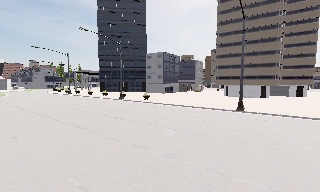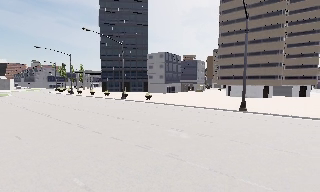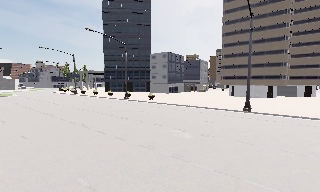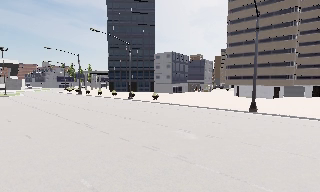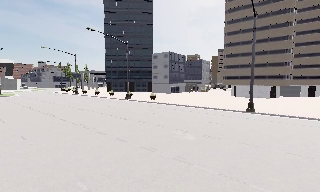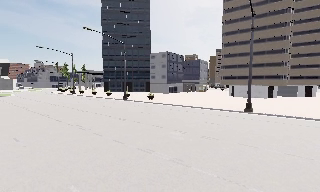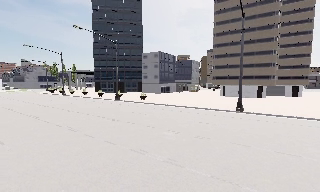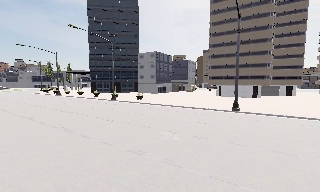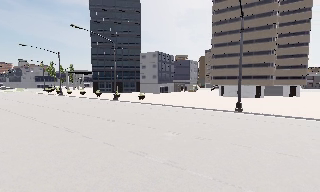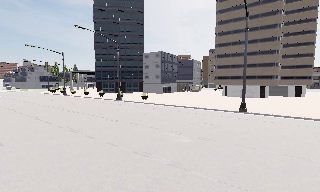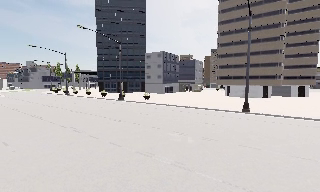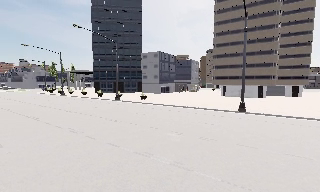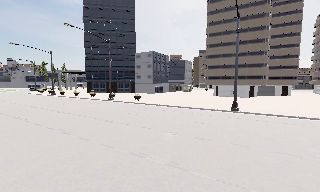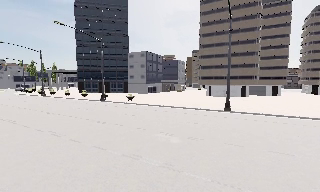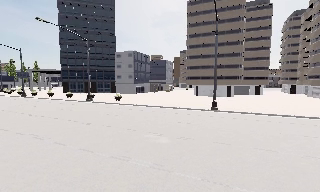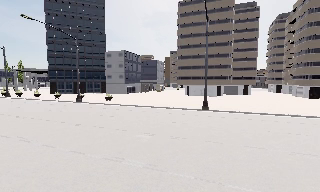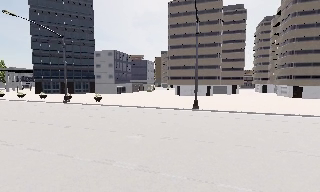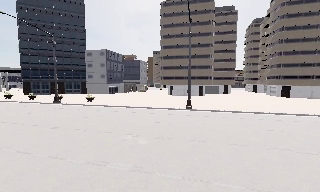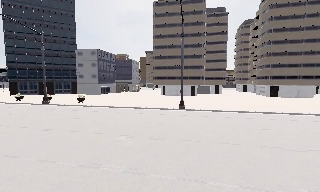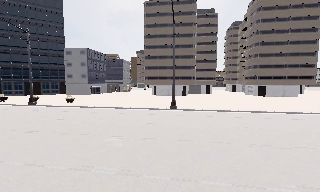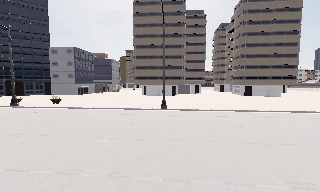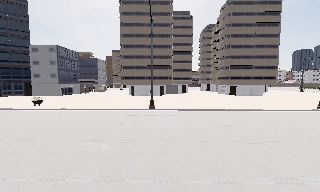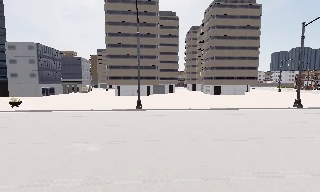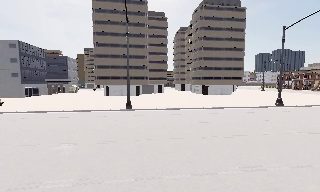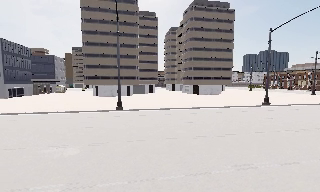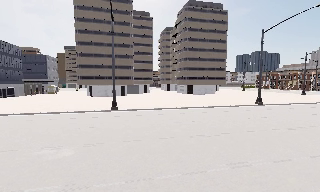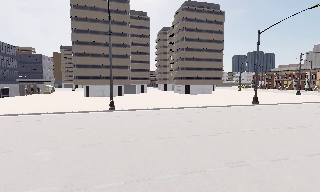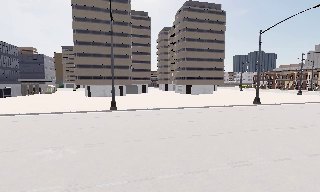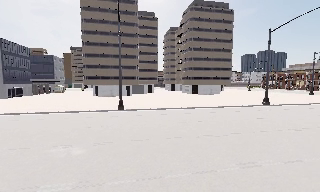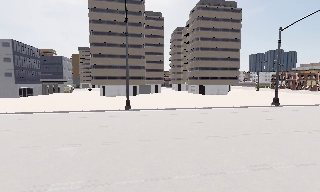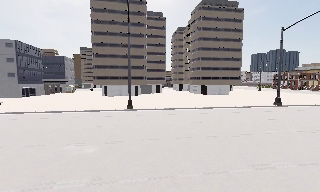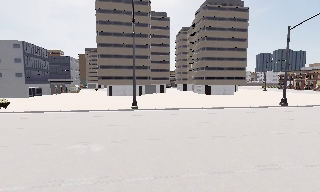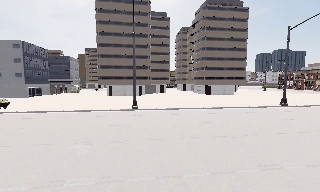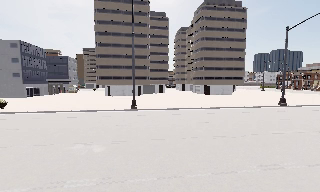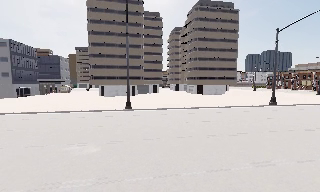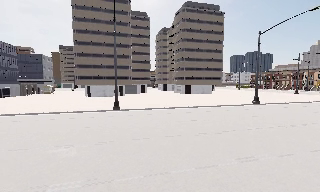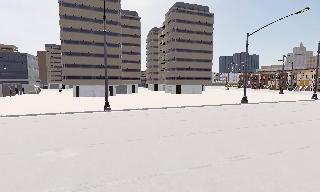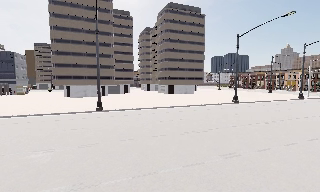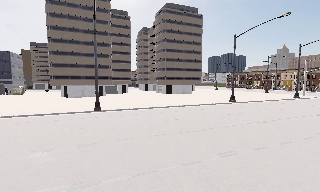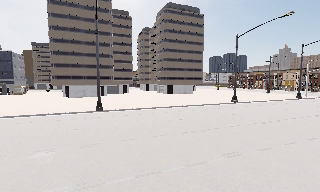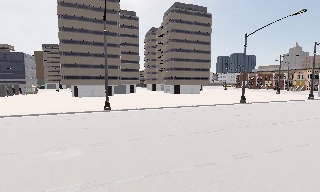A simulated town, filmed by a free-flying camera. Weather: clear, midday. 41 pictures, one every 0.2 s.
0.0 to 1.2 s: The camera travels forward, about 0.5 m, so what stands in front looms larger.
1.2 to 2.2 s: The camera shifts only a little, or ends up much as it began.
2.2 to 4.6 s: The scene slides to the left, as the camera pans about 40 degrees to its right. It travels to its left, about 1 m.
4.6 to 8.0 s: The camera pans to its right, which is clockwise from overhead, by about 10 degrees. It travels to its left, about 1.5 m.
The film runs backward here.
